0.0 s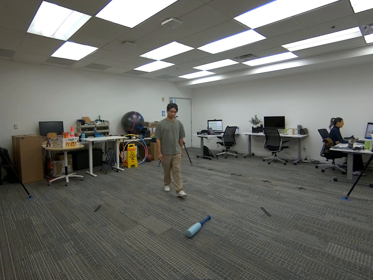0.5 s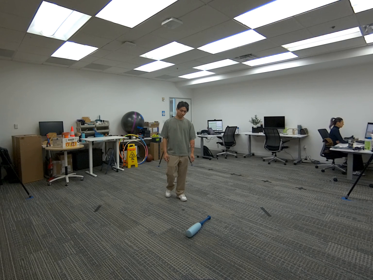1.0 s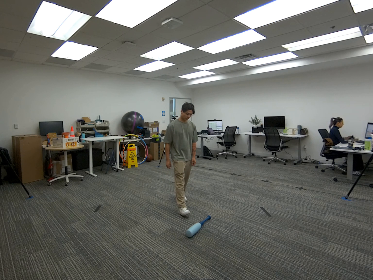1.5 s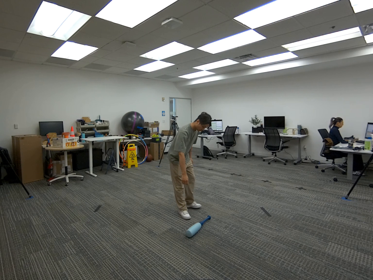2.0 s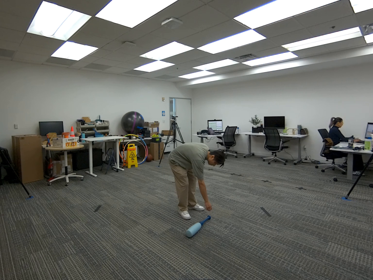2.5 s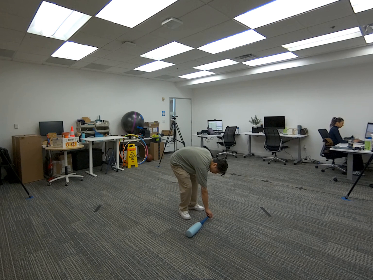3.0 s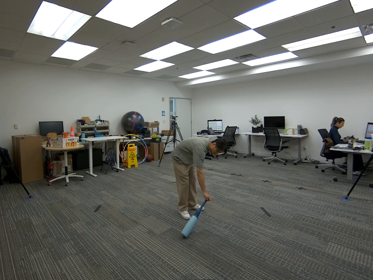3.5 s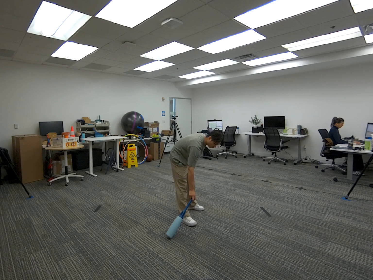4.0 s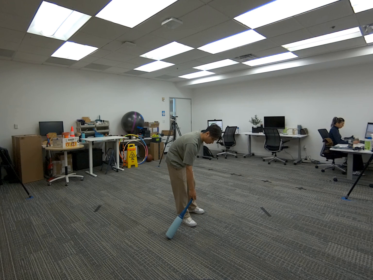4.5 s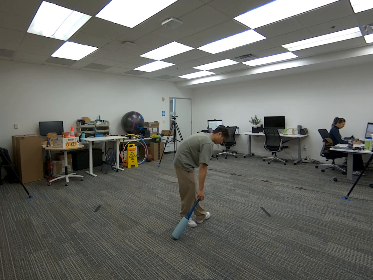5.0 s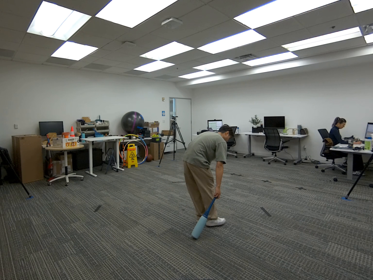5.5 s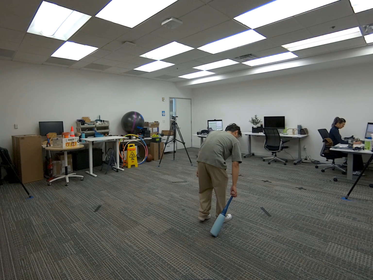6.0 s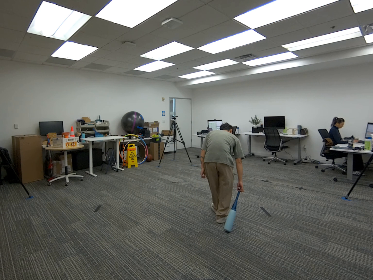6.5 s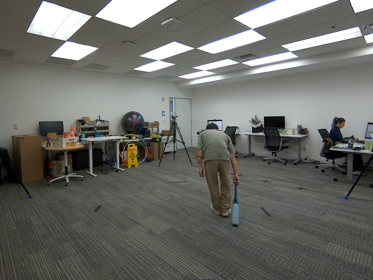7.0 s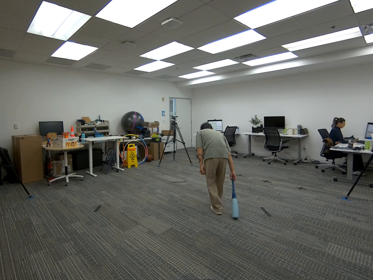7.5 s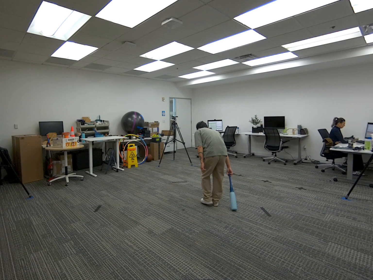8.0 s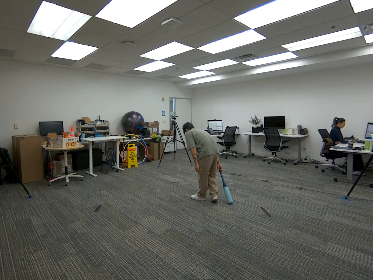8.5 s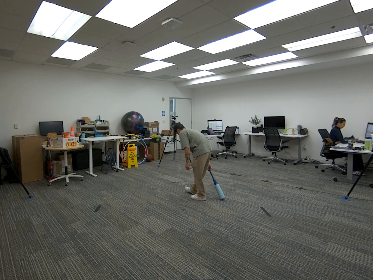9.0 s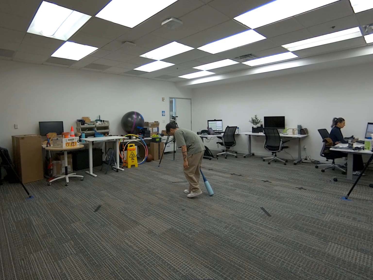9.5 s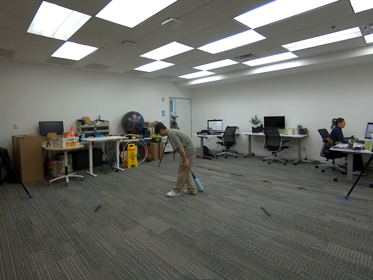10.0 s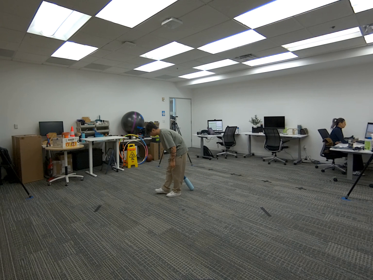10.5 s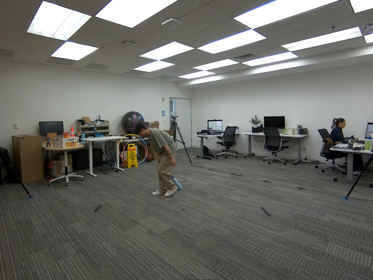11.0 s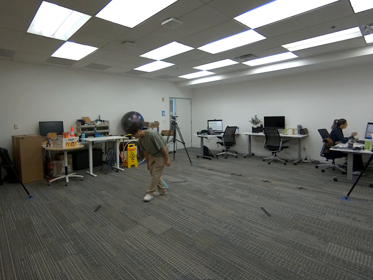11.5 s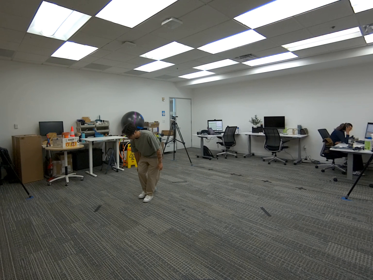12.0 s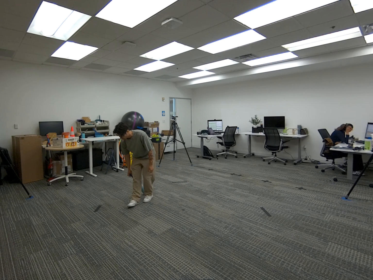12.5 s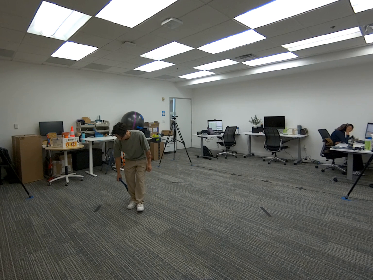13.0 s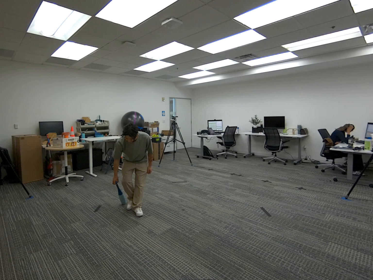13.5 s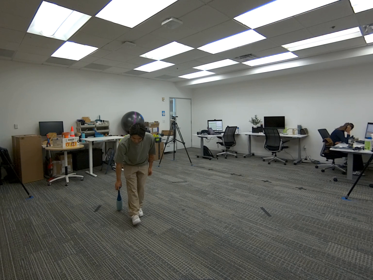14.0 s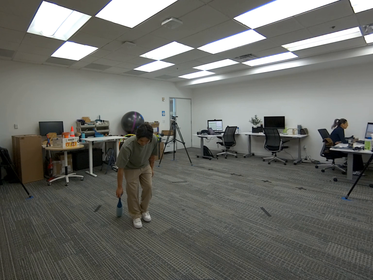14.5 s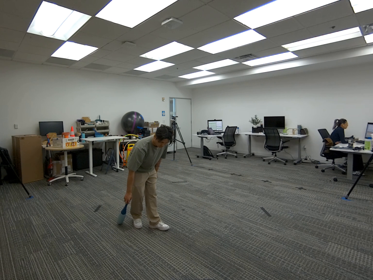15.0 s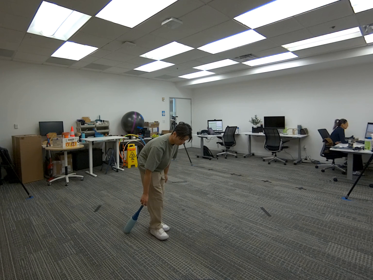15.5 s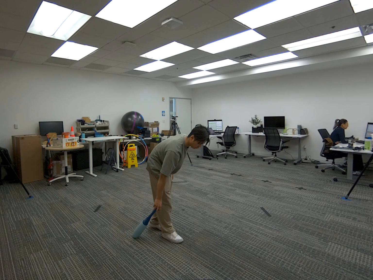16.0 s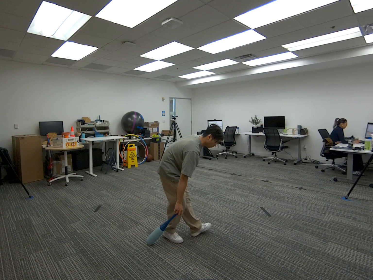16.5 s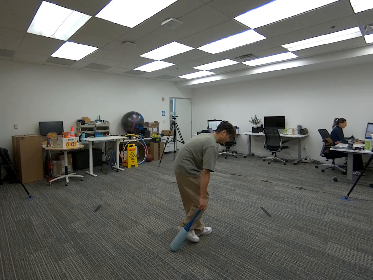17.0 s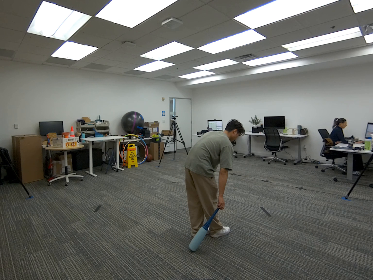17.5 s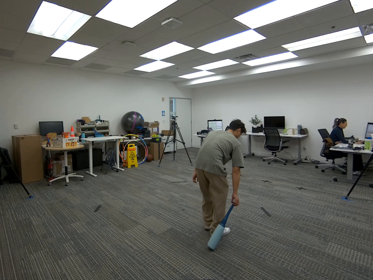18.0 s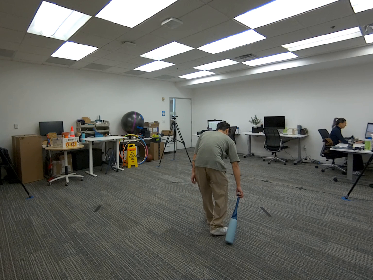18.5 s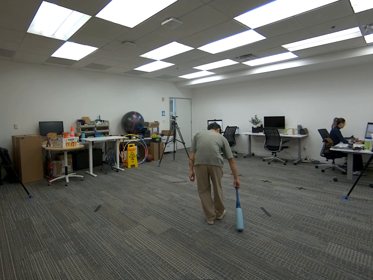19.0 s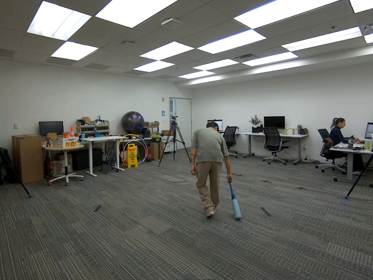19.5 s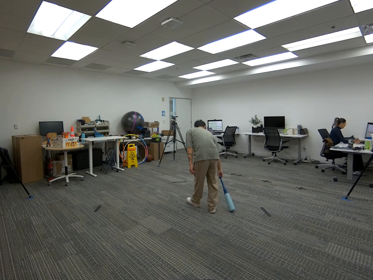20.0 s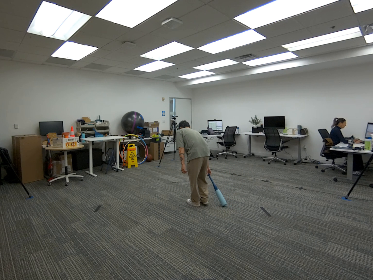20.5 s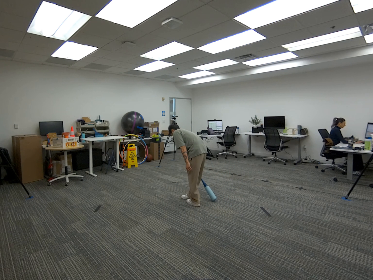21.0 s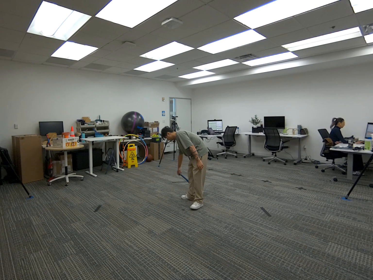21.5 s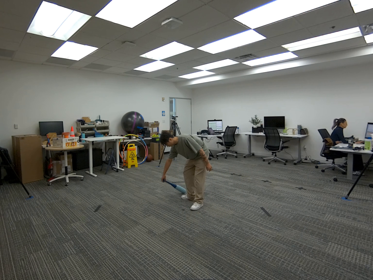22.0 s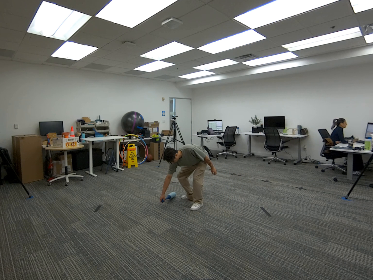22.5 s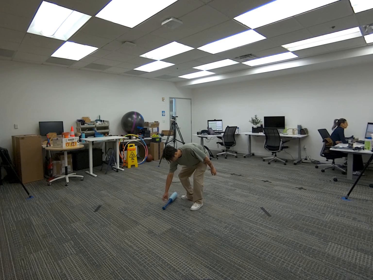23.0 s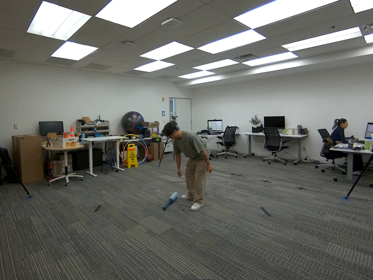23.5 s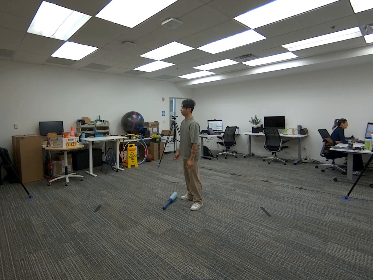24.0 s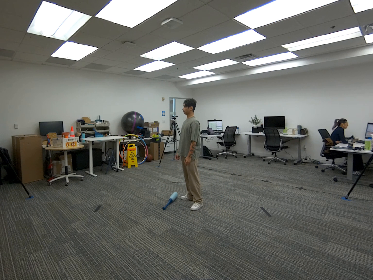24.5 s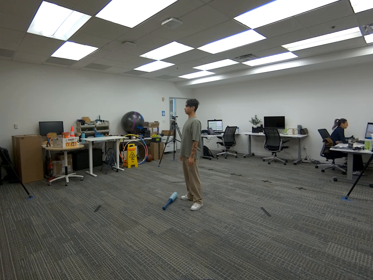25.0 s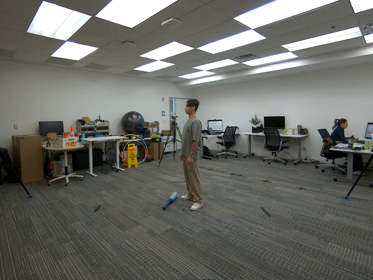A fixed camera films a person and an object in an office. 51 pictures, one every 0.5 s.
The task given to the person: Walk over to the baseball bat on the floor and pick up the baseball bat. Proceed to drag the baseball bat on the floor around the bounding area.
